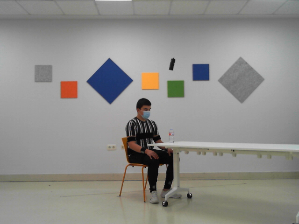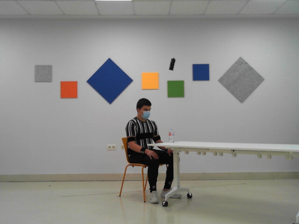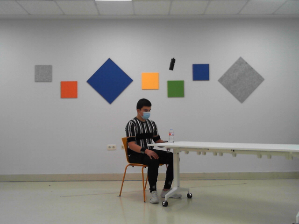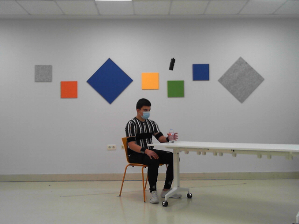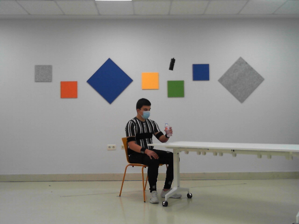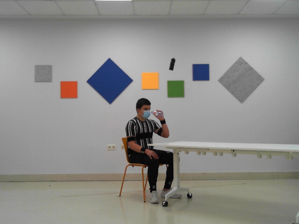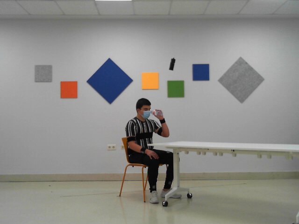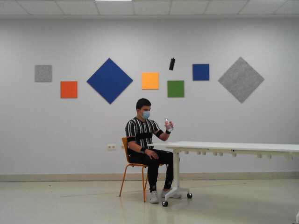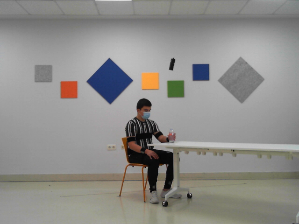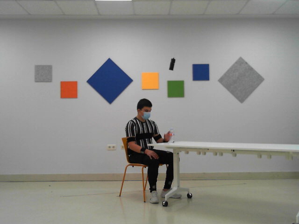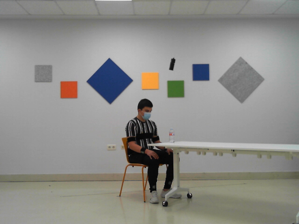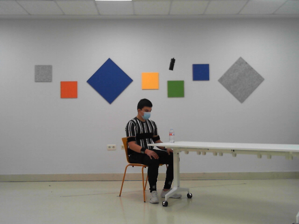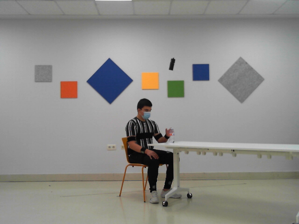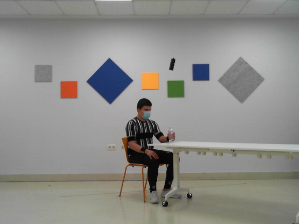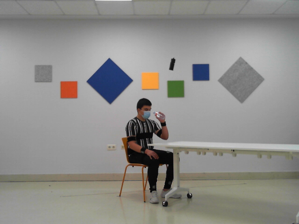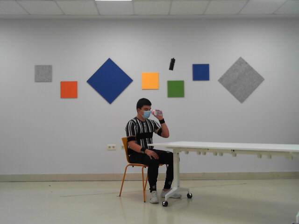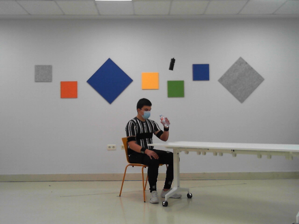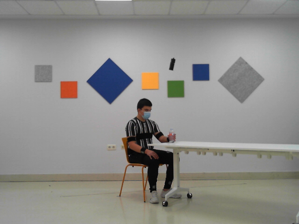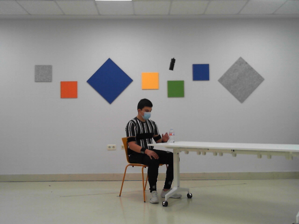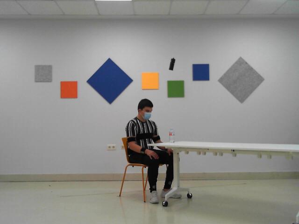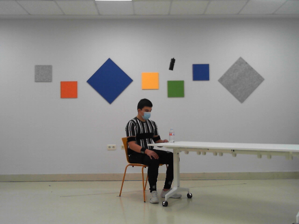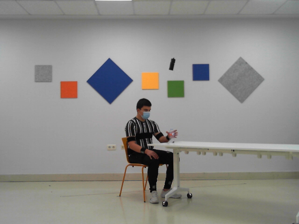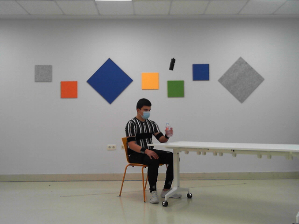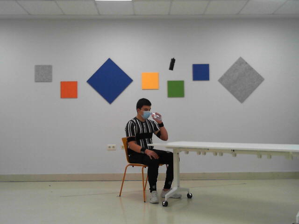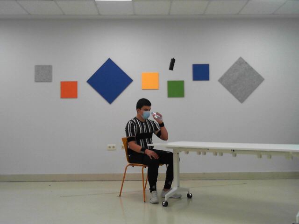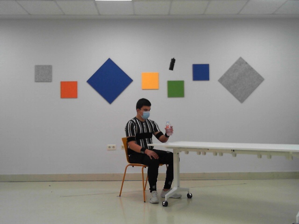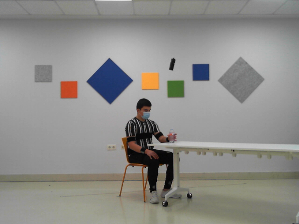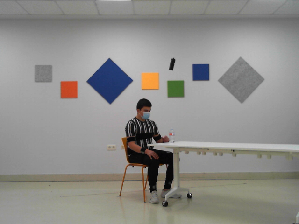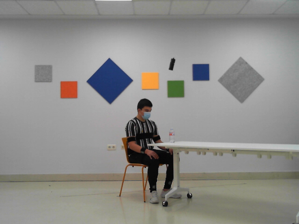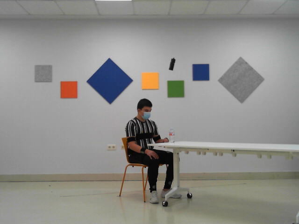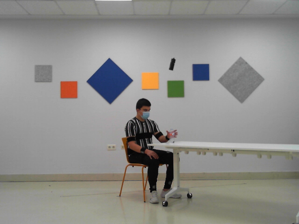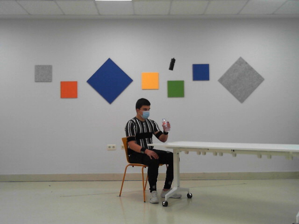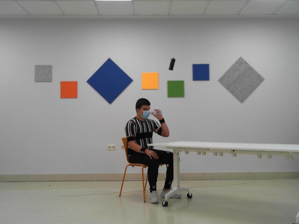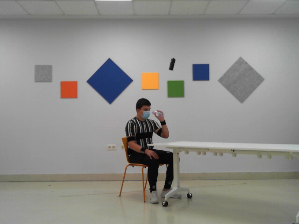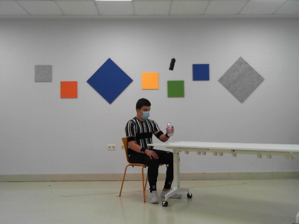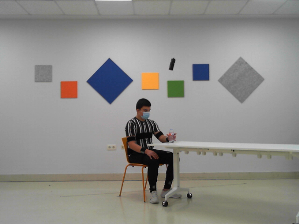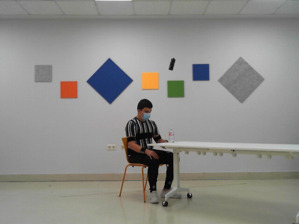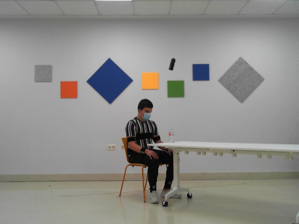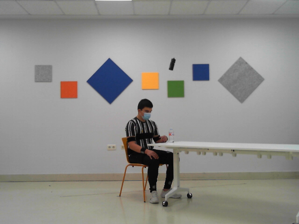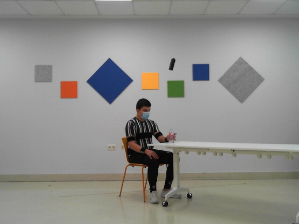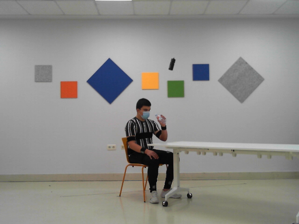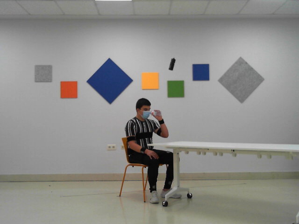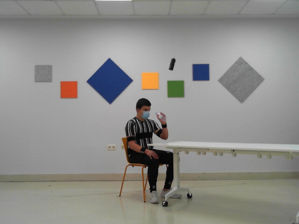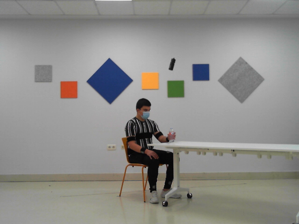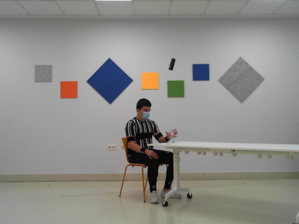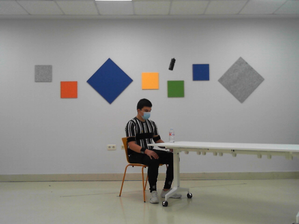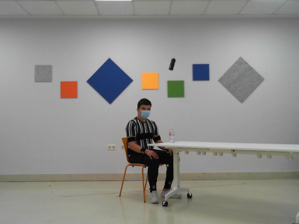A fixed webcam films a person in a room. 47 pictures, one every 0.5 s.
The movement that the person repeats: Drink from a bottle, left hand.
